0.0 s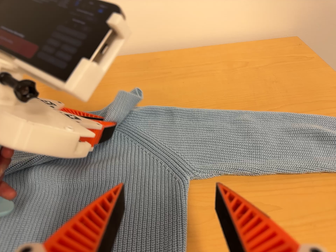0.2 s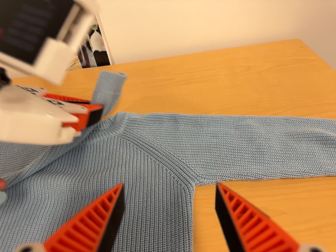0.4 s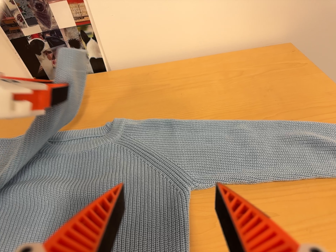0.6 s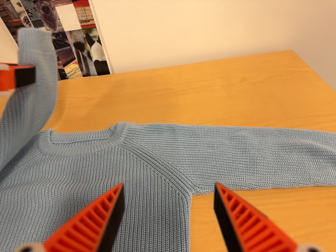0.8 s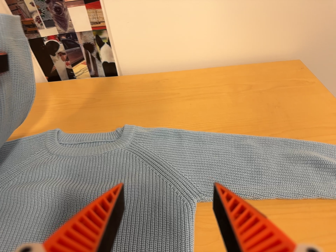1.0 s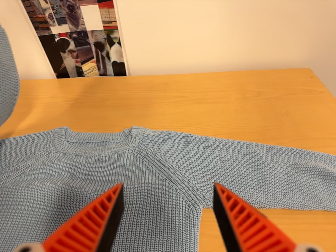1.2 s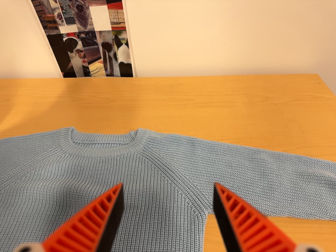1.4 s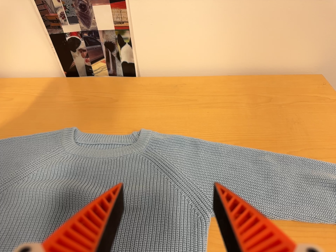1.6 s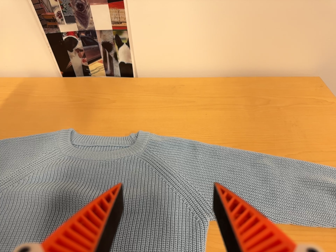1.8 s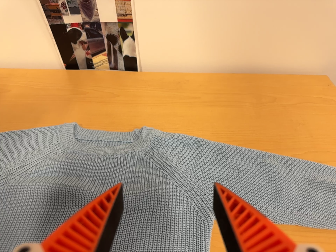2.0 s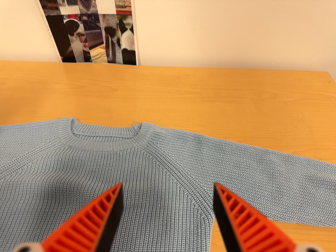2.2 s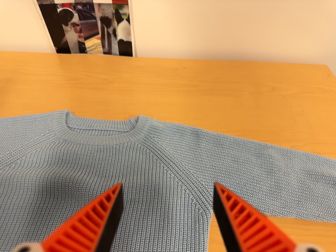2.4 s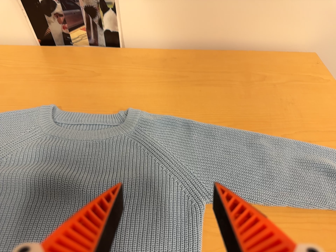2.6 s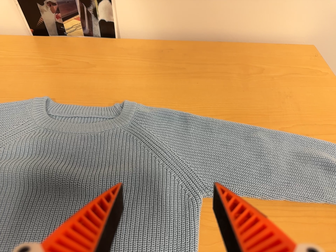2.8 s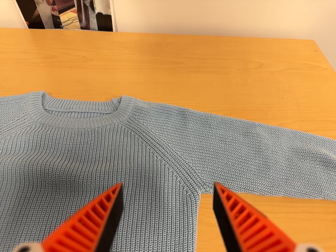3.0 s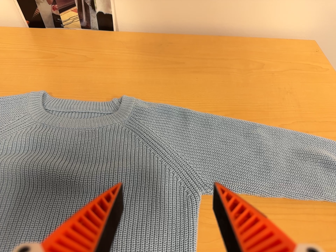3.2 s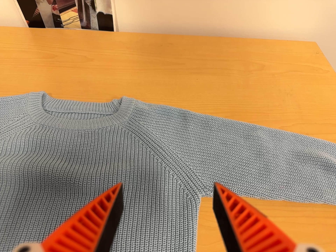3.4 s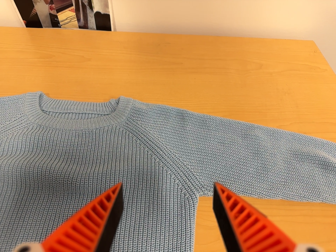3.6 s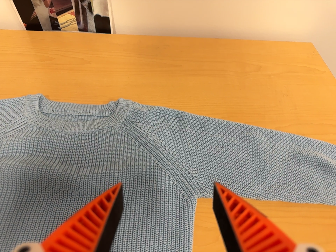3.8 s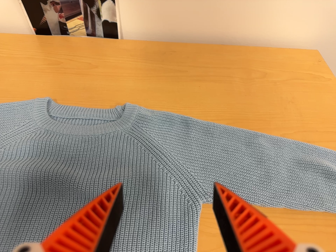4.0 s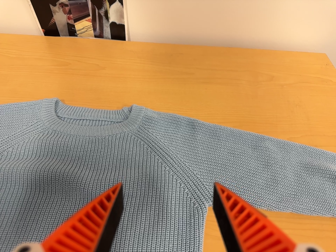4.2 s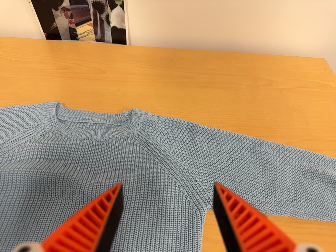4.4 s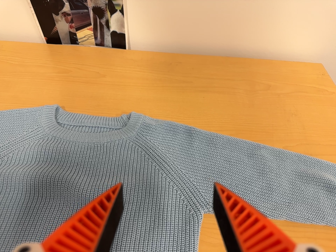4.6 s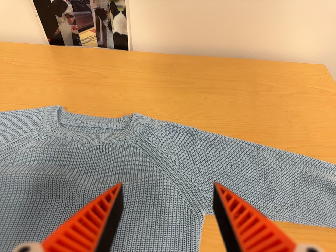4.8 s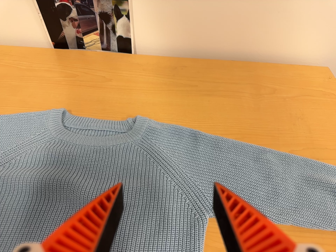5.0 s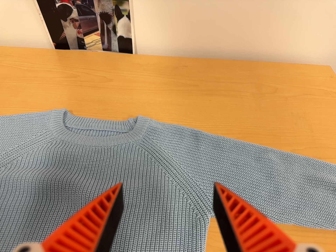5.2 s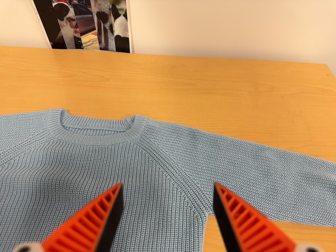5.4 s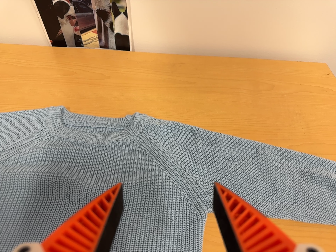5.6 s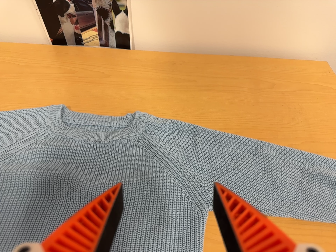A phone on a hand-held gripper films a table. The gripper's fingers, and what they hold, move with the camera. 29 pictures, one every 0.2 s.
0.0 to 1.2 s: The camera travels toward the top of its view, about 7 cm, so close, fixed things drift downward.
1.2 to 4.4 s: The camera travels forward, about 6 cm, so what stands in front looms larger.
4.4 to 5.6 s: The camera keeps its place and its aim.
The film runs backward here.
